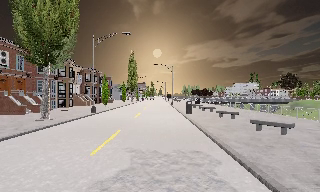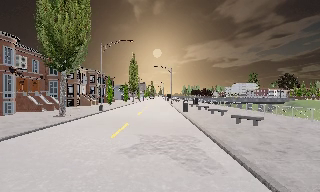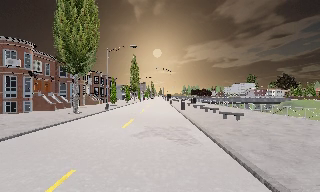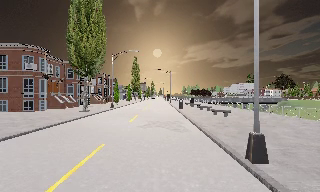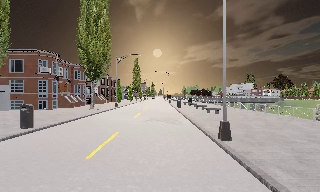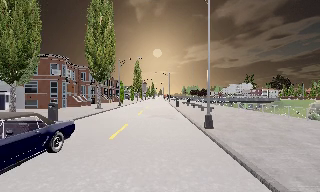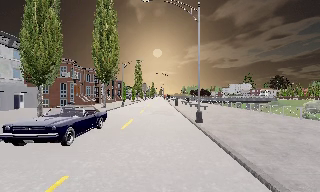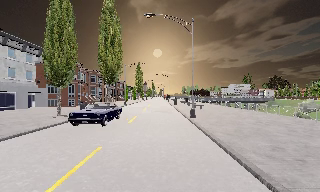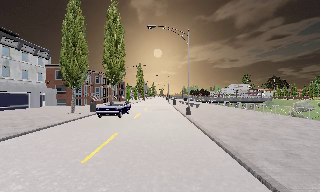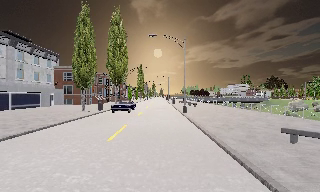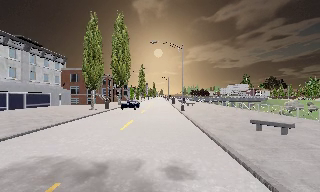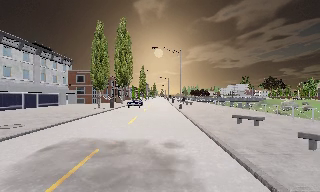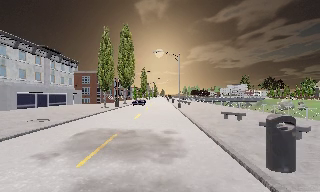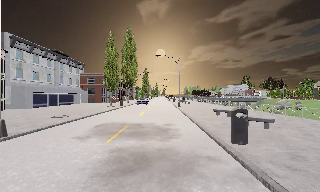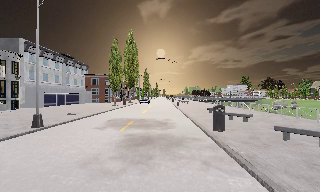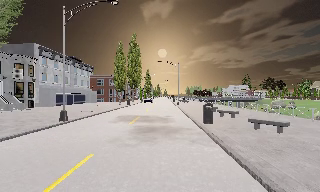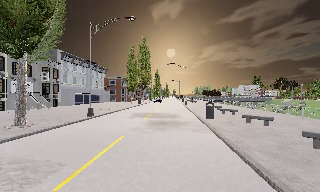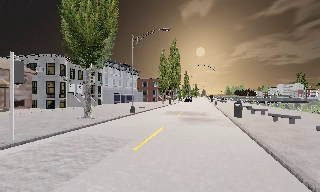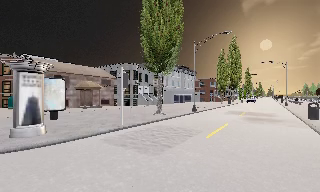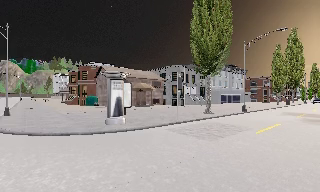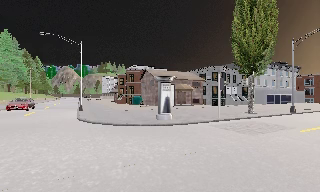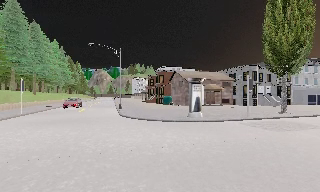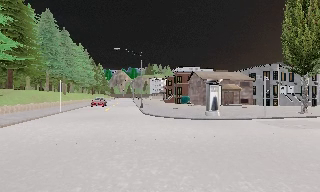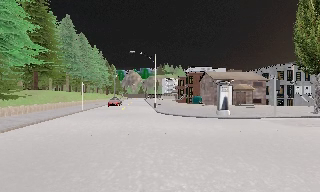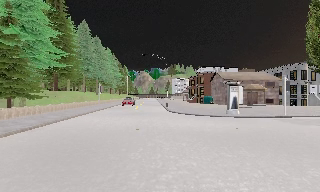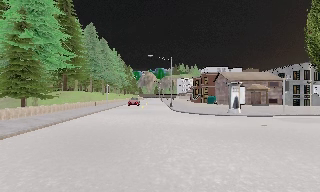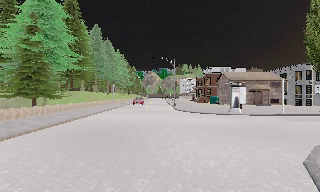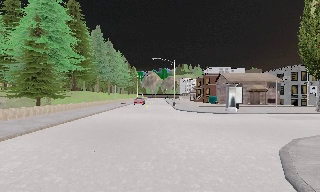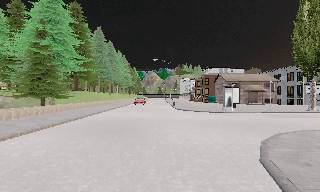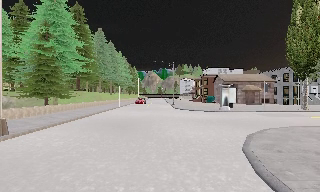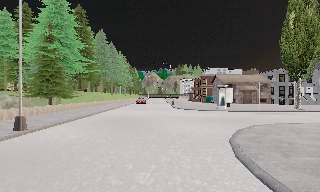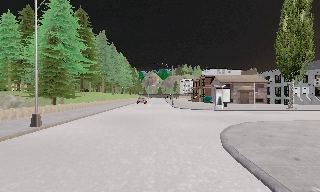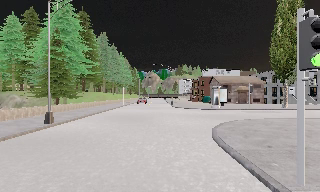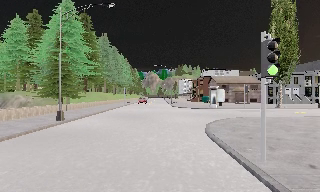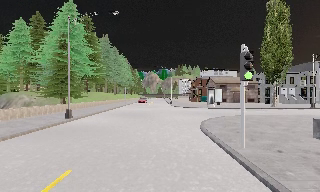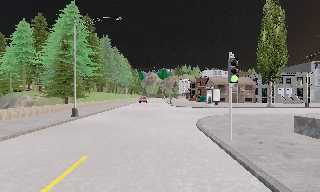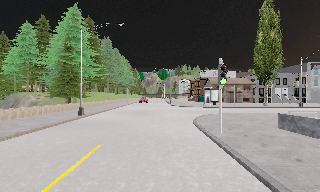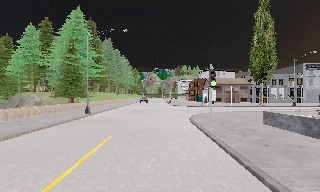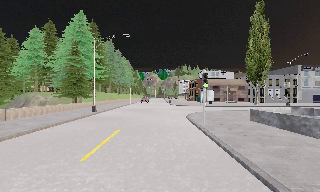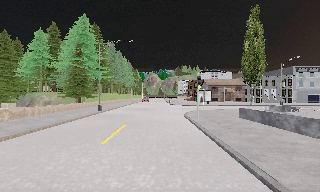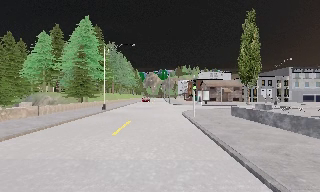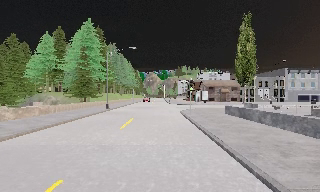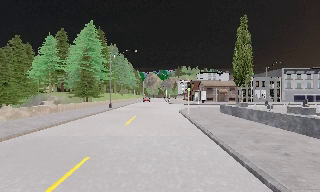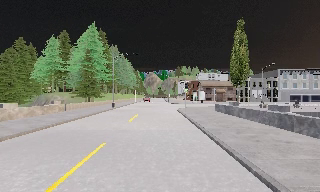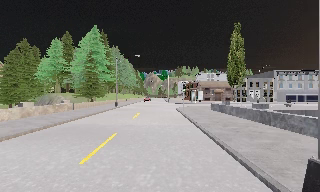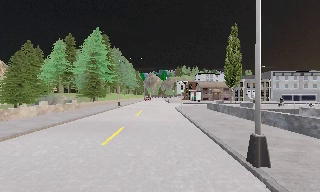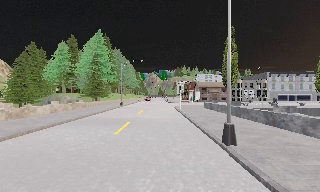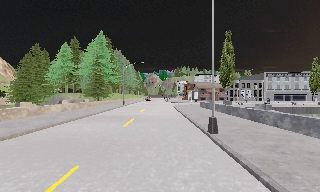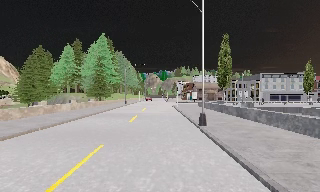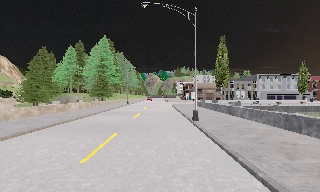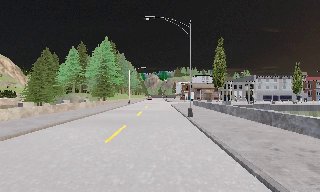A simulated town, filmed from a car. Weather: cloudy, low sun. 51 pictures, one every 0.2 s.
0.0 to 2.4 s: The camera travels backward, about 25 m, so what stands in front gets smaller.
2.4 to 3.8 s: The camera swings to its left by about 50 degrees, and the scene slides to the right. It travels backward, about 13 m.
3.8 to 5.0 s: The camera swings to its left by about 40 degrees, and the scene slides to the right. It travels backward, about 8 m. It loses speed.
5.0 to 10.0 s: The camera travels backward, about 30 m, so what stands in front gets smaller. It gains speed.
The film runs backward here.
